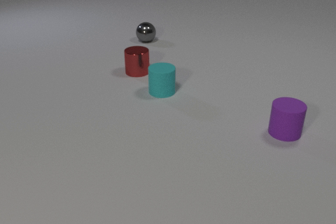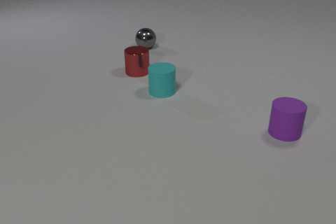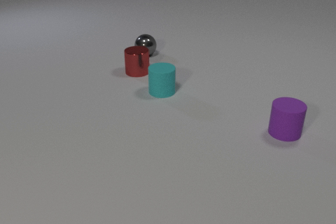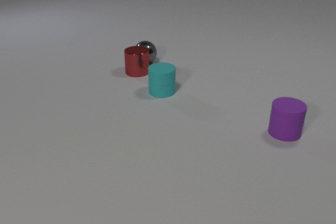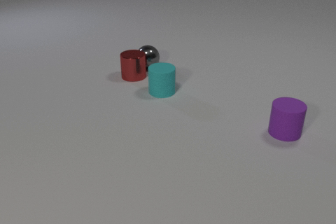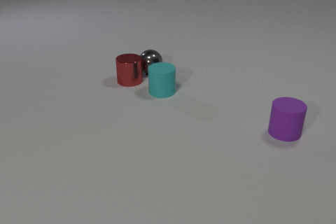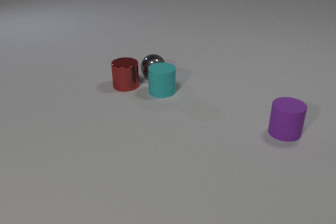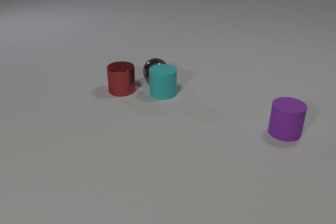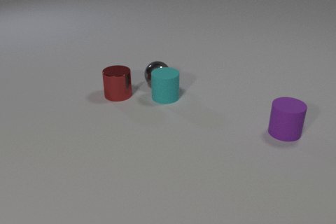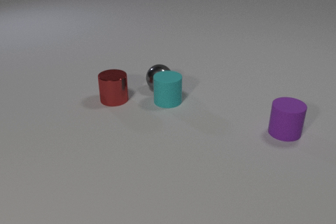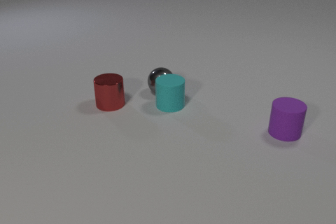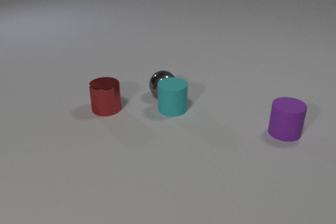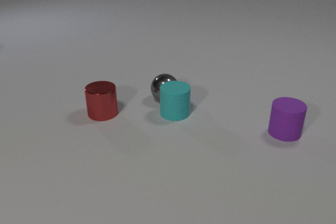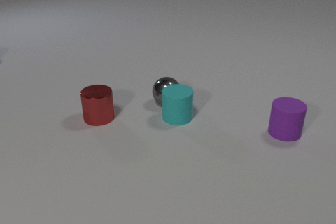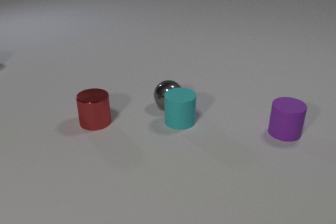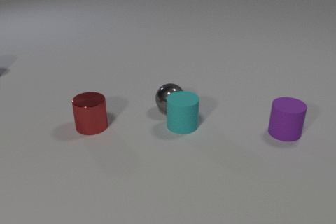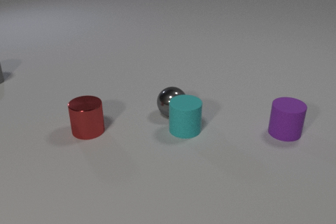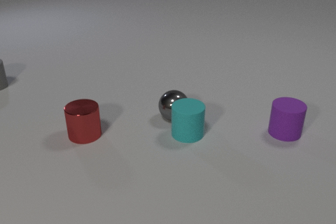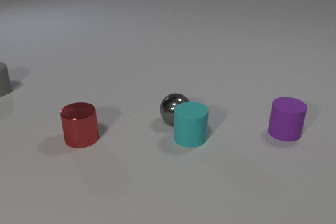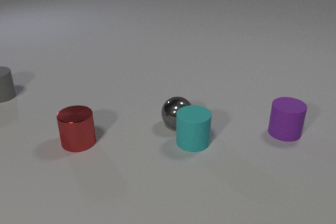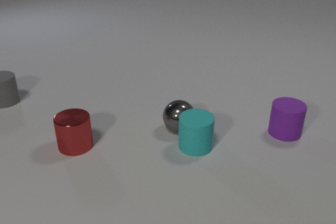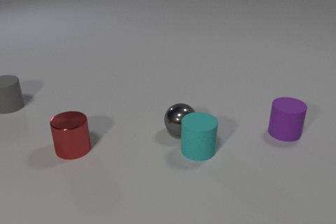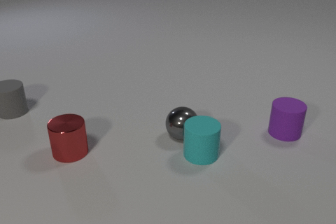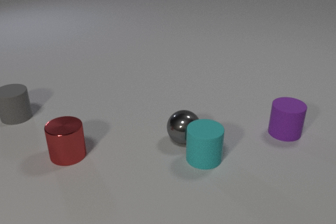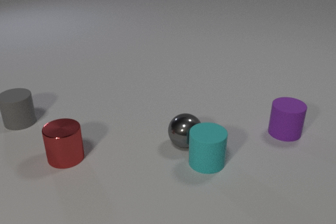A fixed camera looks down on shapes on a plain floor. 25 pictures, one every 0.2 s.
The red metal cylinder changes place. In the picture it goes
toward the camera.
The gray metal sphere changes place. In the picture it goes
toward the camera.
0.0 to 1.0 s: The gray metal sphere rolls toward the camera. The red metal cylinder slides toward the camera. The gray metal sphere and the red metal cylinder collide.
1.0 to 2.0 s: The gray metal sphere rolls toward the camera. The red metal cylinder slides toward the camera and to the left. The cyan rubber cylinder slides toward the camera. The gray metal sphere and the cyan rubber cylinder collide.
2.0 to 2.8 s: The gray metal sphere rolls toward the camera. The red metal cylinder slides toward the camera and to the left. The cyan rubber cylinder slides toward the camera.
2.8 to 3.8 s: The gray metal sphere rolls toward the camera. The red metal cylinder slides toward the camera and to the left. The gray rubber cylinder comes in at the left edge, slides toward the camera. The cyan rubber cylinder slides toward the camera.
3.8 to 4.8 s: The gray metal sphere rolls toward the camera. The red metal cylinder slides toward the camera and to the left. The gray rubber cylinder slides toward the camera. The cyan rubber cylinder slides toward the camera and to the right.
How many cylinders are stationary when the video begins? 3.
What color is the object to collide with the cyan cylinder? gray.
What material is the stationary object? rubber.
